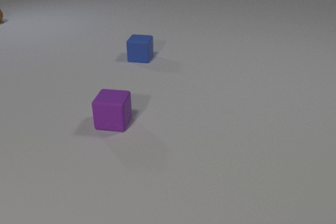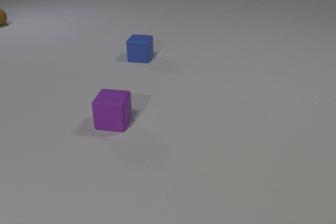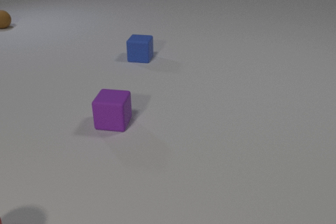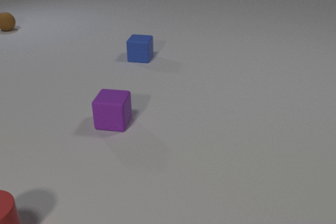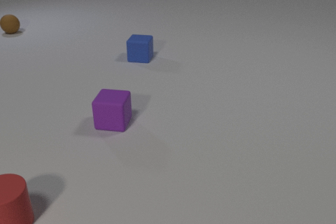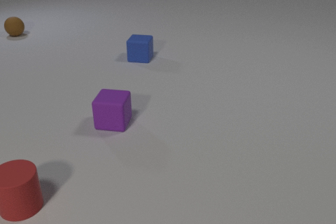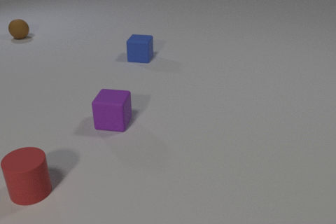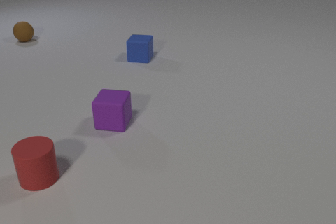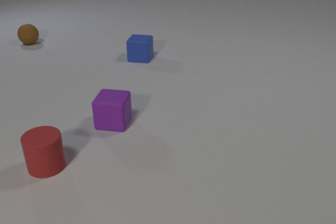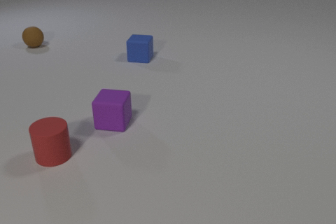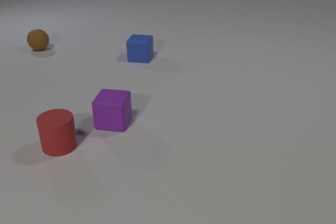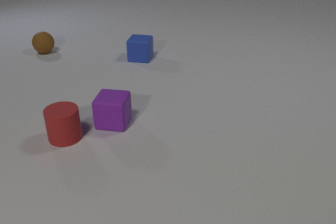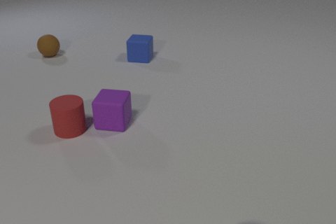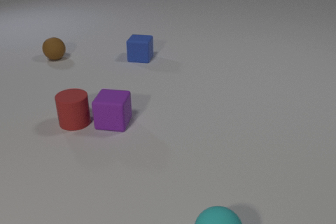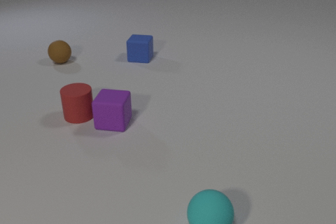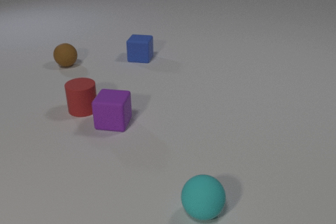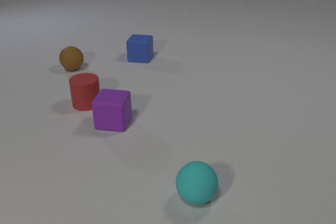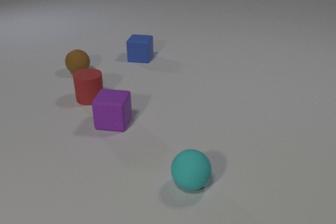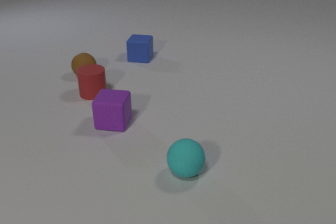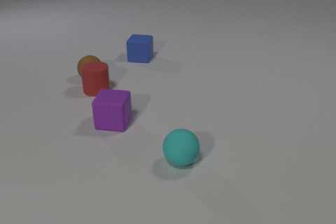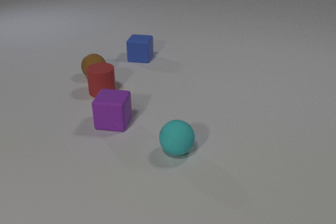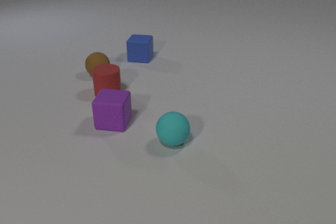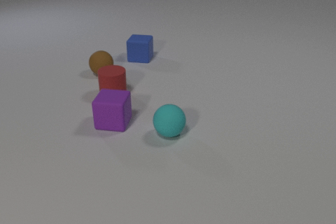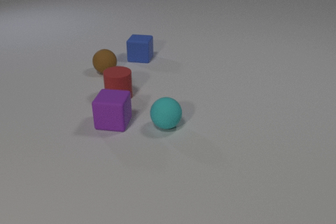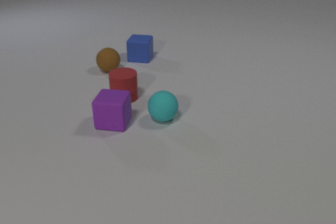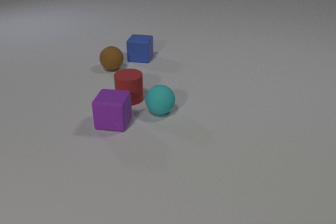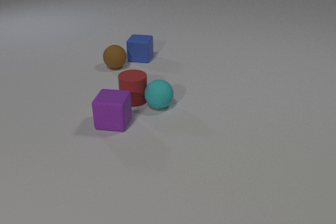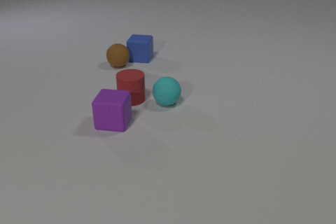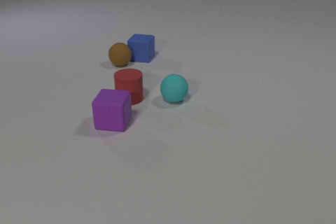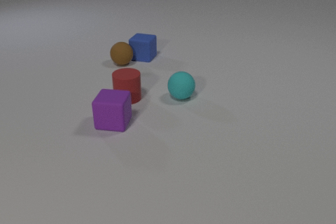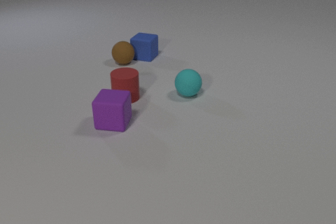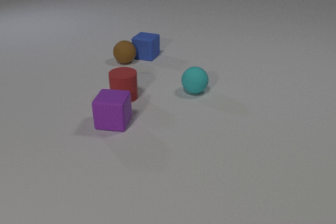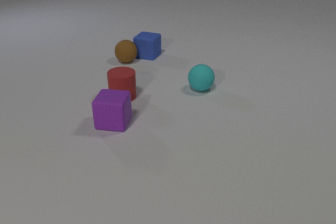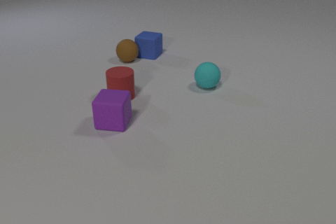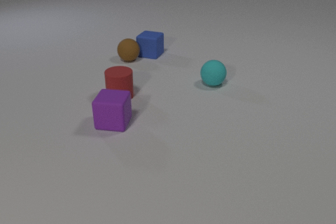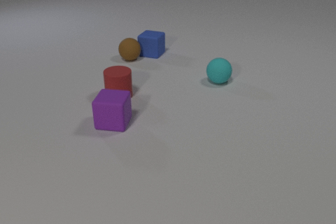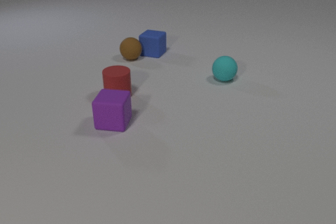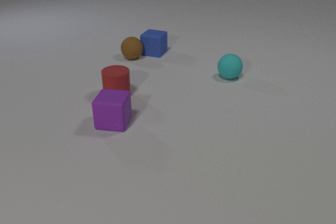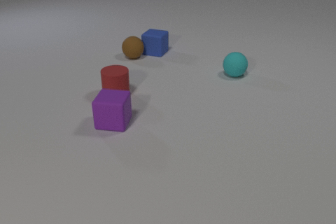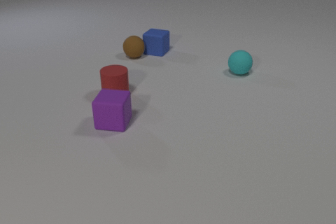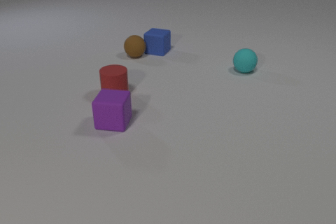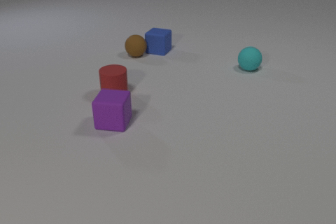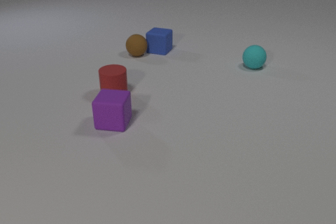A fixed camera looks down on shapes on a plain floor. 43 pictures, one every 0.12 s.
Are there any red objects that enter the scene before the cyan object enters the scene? yes.
What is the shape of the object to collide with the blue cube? sphere.
What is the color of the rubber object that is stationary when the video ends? purple.
0.00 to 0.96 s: The red rubber cylinder comes in at the bottom edge, slides away from the camera and to the right. The brown rubber sphere rolls toward the camera.
0.96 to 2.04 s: The red rubber cylinder slides away from the camera. The brown rubber sphere rolls toward the camera and to the right. The cyan rubber sphere comes in at the bottom edge, rolls away from the camera.
2.04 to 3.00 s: The red rubber cylinder slides to the right. The brown rubber sphere rolls to the right. The cyan rubber sphere rolls away from the camera. The red rubber cylinder and the brown rubber sphere collide.
3.00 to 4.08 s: The red rubber cylinder slides to the left and away from the camera. The brown rubber sphere rolls away from the camera and to the right. The blue rubber cube slides away from the camera and to the right. The cyan rubber sphere rolls away from the camera and to the right. The red rubber cylinder and the cyan rubber sphere collide. The brown rubber sphere and the blue rubber cube collide.
4.08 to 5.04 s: The red rubber cylinder slides to the left. The brown rubber sphere rolls away from the camera and to the right. The blue rubber cube slides away from the camera and to the right. The cyan rubber sphere rolls away from the camera and to the right.
